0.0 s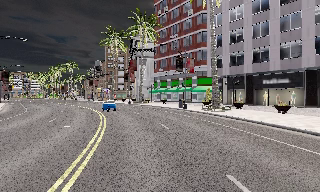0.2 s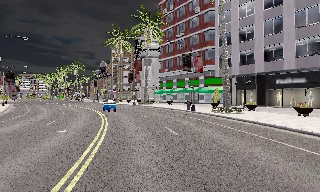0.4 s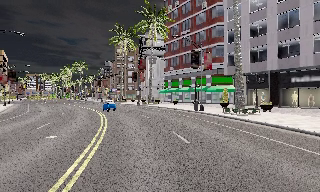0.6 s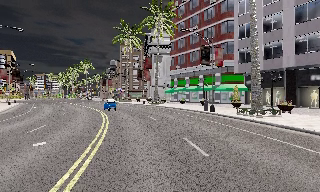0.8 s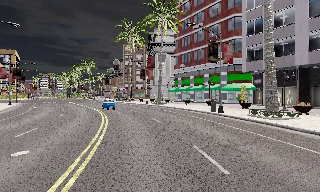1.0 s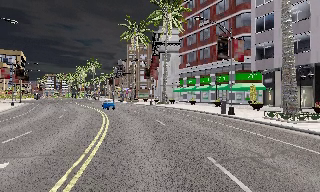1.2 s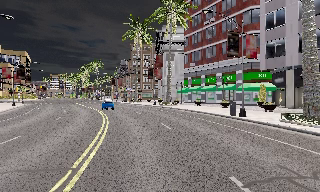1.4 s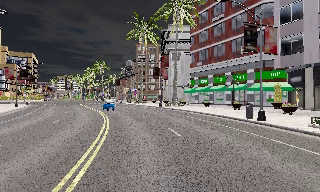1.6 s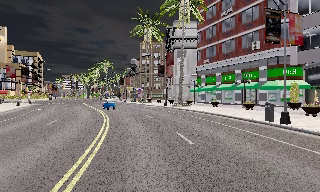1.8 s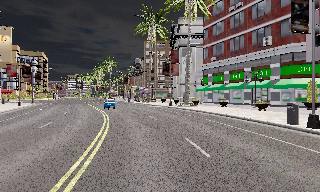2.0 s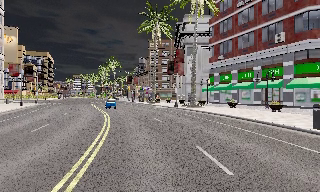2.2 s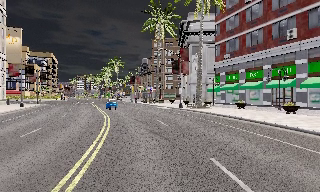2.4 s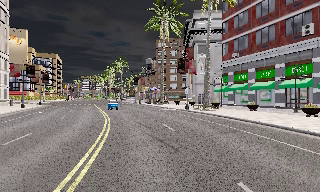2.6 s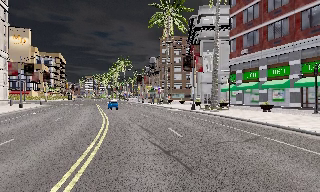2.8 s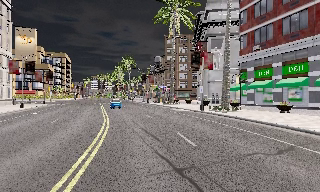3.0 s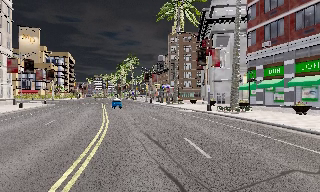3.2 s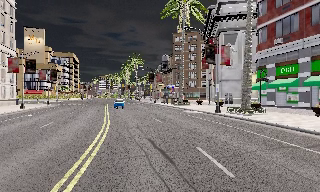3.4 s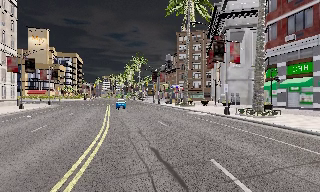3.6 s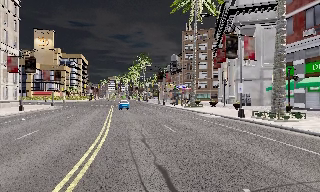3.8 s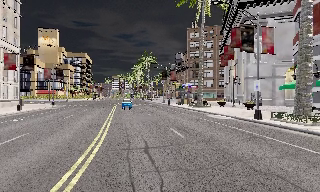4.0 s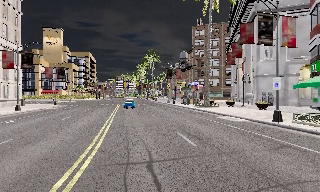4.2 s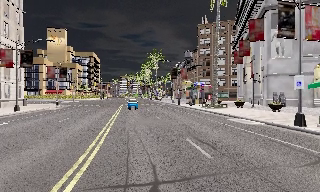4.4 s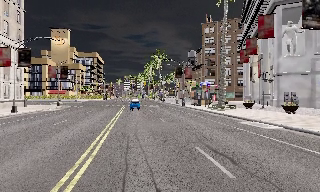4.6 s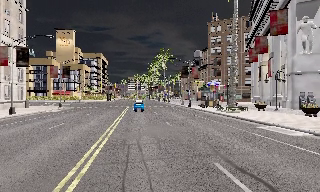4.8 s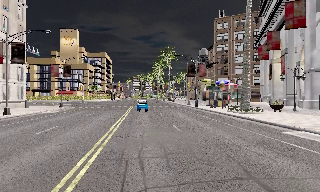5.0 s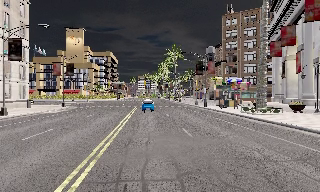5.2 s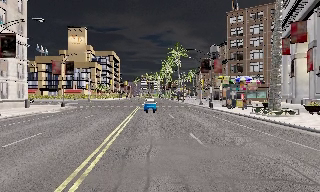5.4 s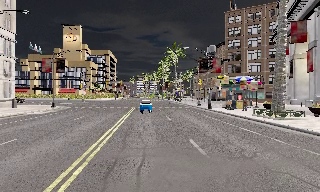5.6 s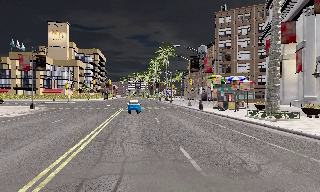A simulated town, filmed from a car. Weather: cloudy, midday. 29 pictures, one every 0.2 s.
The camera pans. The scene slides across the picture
to the right.
The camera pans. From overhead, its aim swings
counterclockwise.
0.0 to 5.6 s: The scene slides to the right, as the camera pans about 35 degrees to its left. It travels forward, about 35 m.
The film runs forward here.
